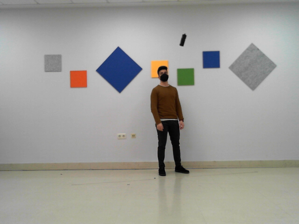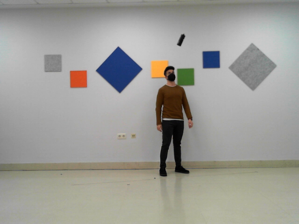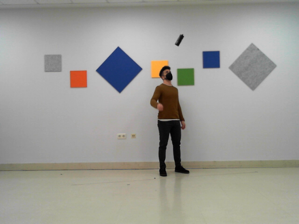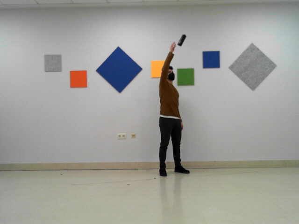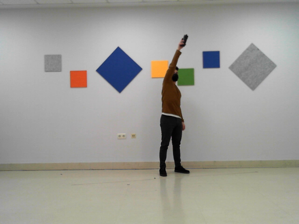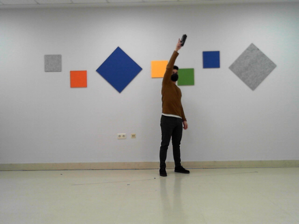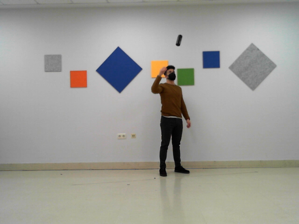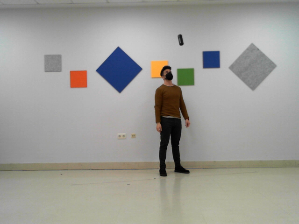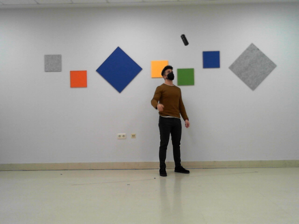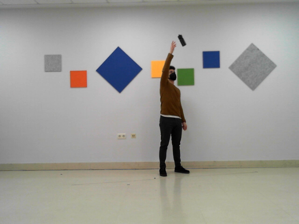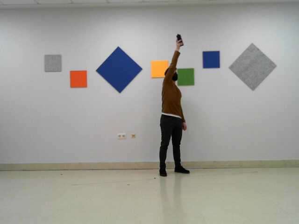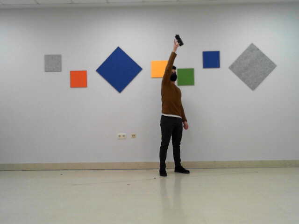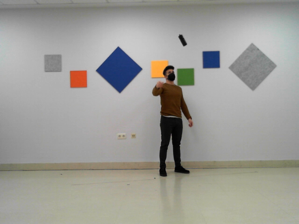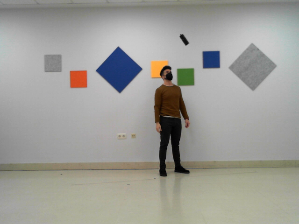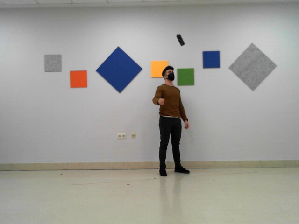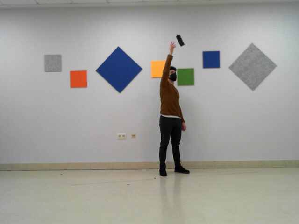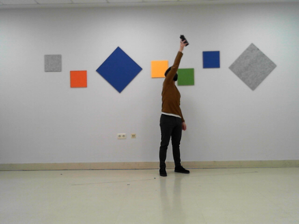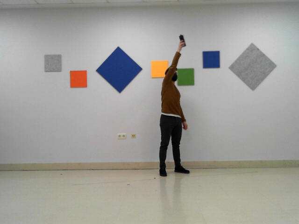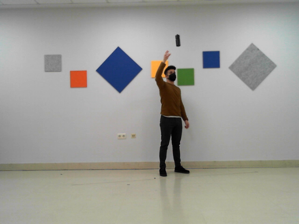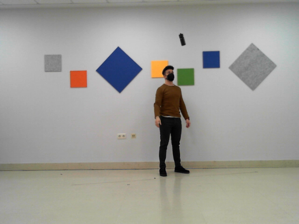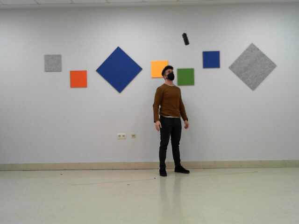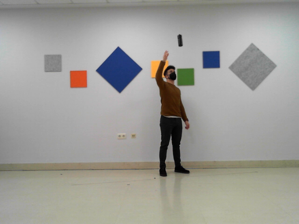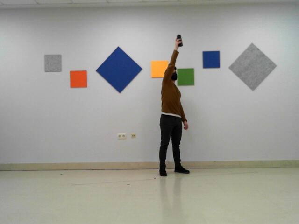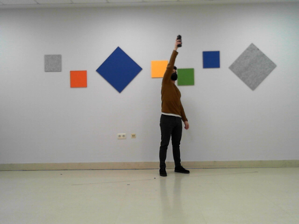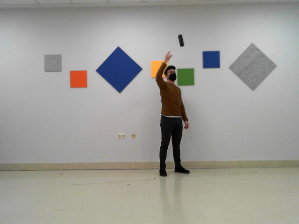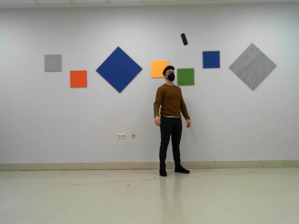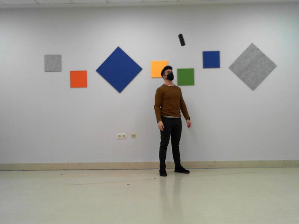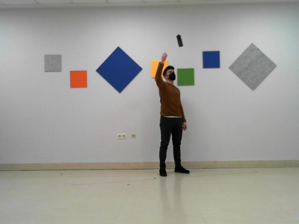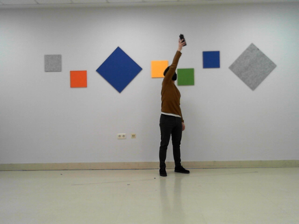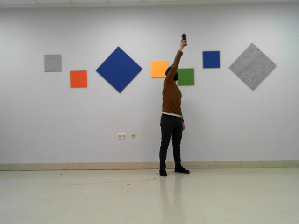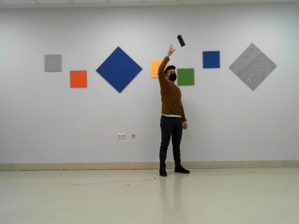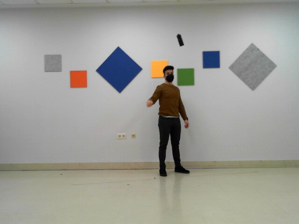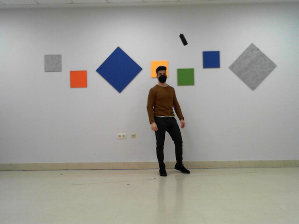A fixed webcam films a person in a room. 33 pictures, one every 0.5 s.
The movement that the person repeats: Reach up for a bottle in a high position, right hand.
